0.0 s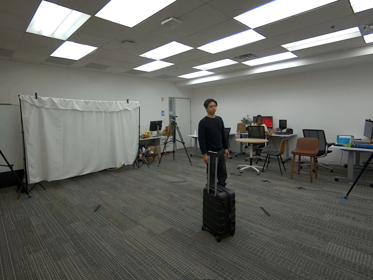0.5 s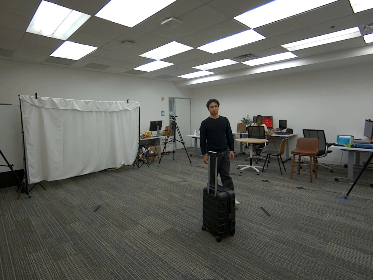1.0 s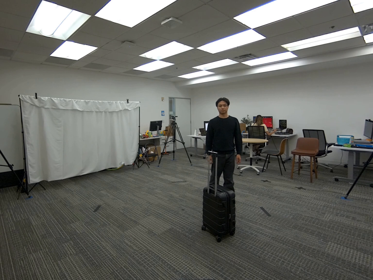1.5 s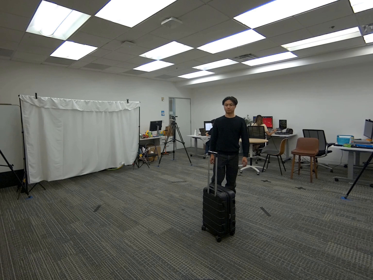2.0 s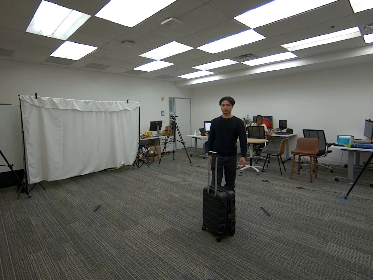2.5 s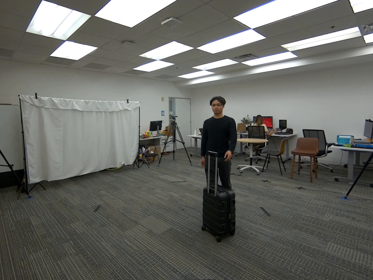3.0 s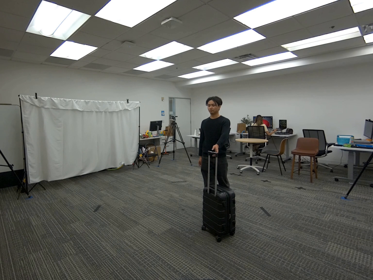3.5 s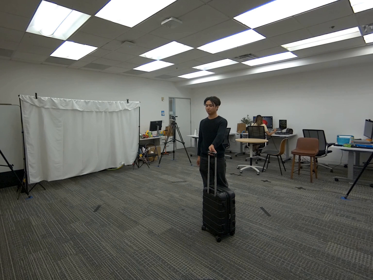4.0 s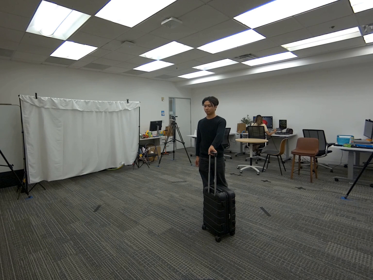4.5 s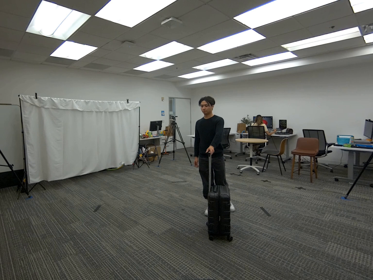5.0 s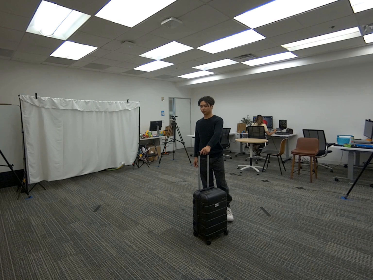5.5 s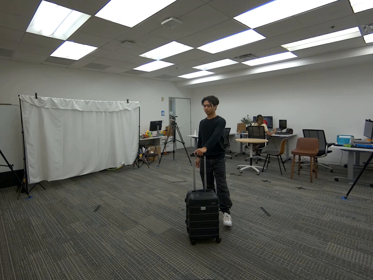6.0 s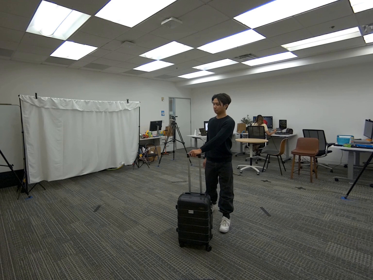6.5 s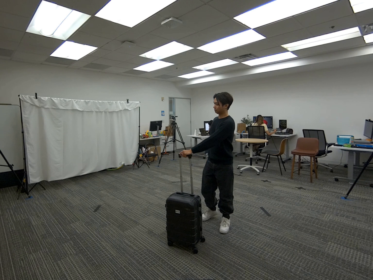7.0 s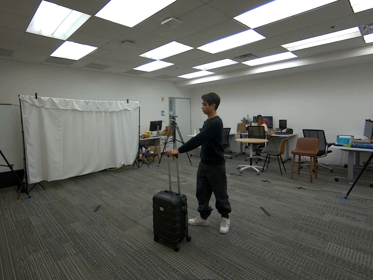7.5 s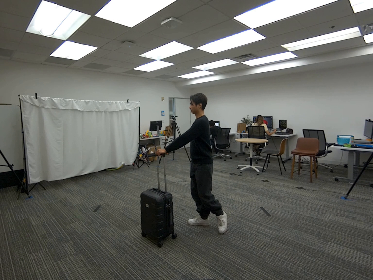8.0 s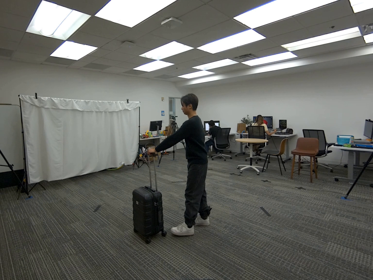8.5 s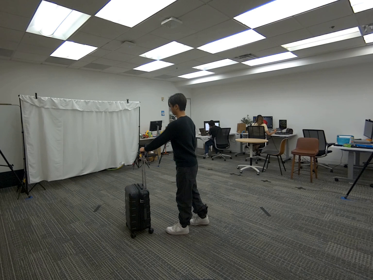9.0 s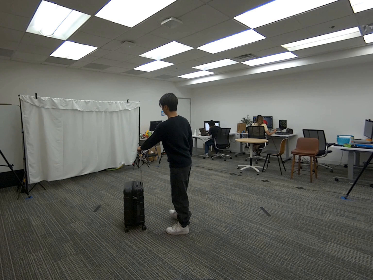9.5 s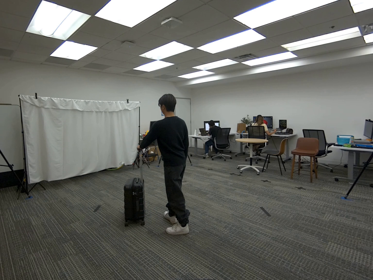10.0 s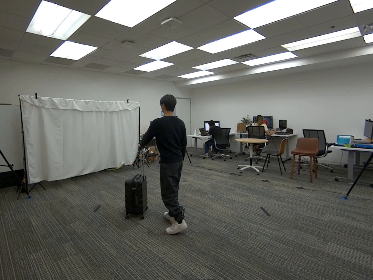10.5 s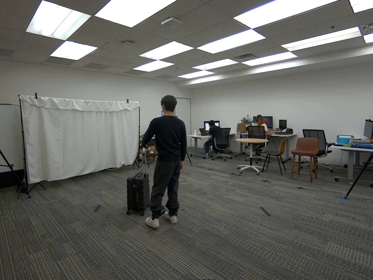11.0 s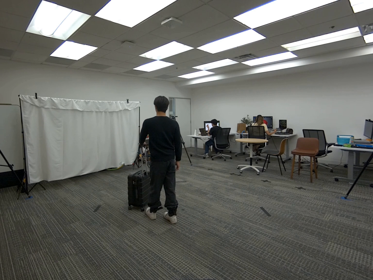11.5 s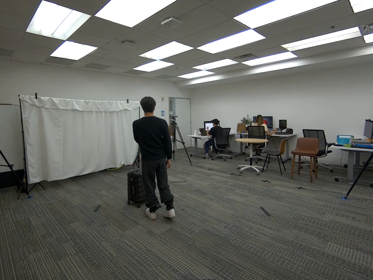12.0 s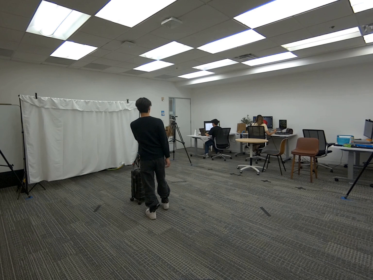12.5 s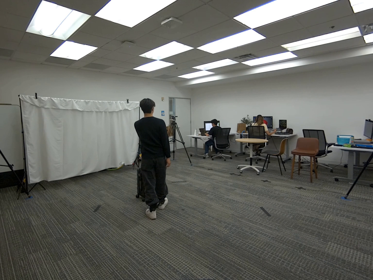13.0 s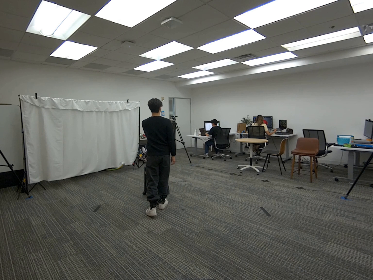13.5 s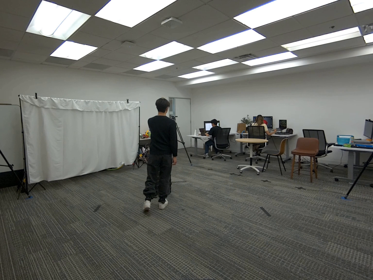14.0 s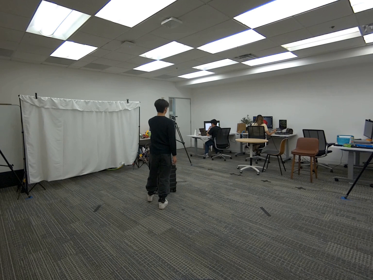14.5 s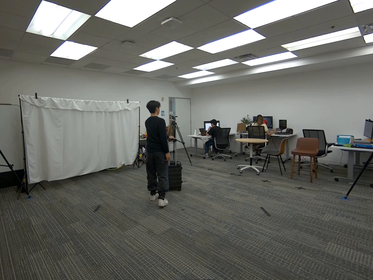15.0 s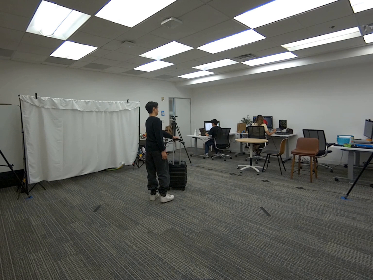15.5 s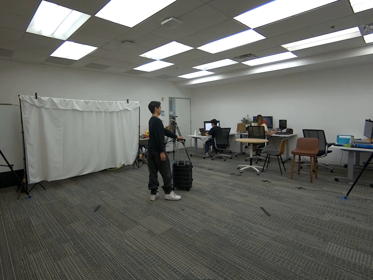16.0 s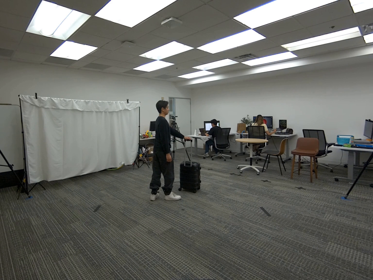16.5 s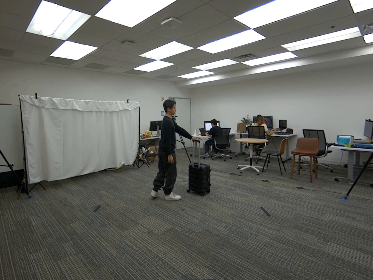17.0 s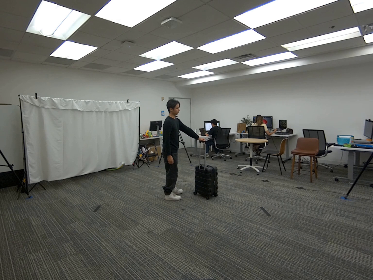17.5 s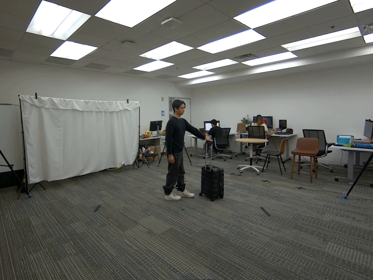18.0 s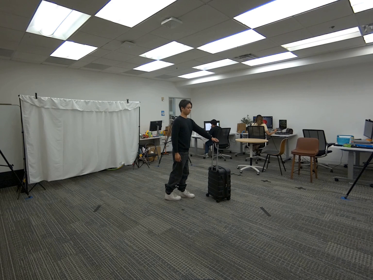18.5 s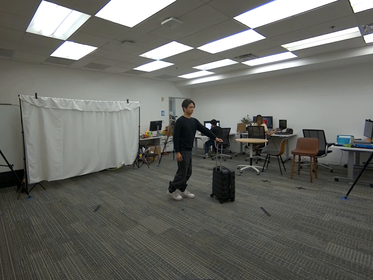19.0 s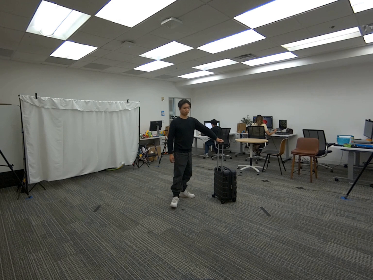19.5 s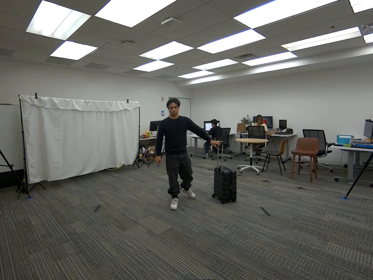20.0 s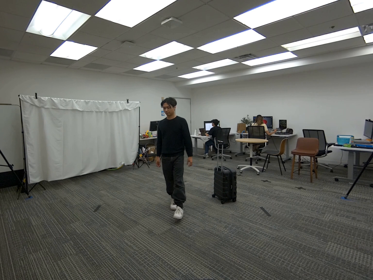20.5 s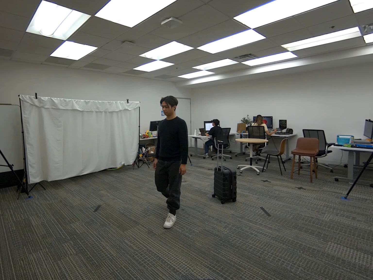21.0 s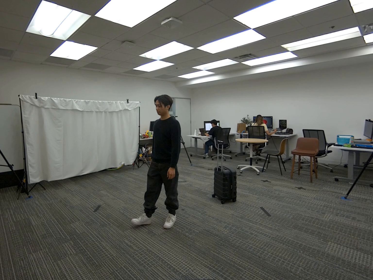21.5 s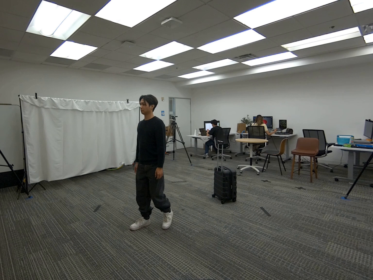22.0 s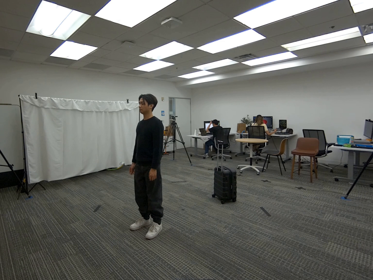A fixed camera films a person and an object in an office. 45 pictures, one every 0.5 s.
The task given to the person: Walk over to the rolling luggage within the bounding area and grasp the rolling luggage from the top handle with left hand and push the rolling luggage infront of you within the bounding area. Step away when complete.
